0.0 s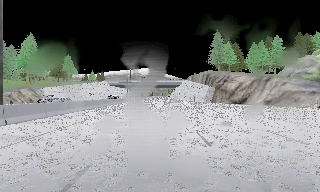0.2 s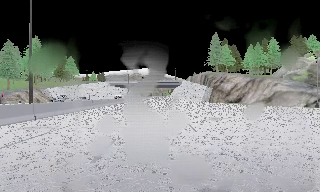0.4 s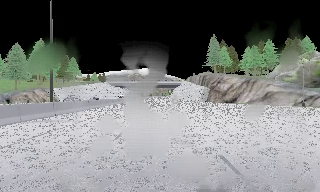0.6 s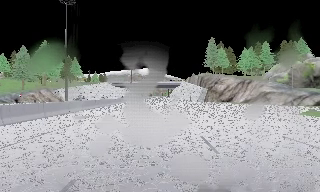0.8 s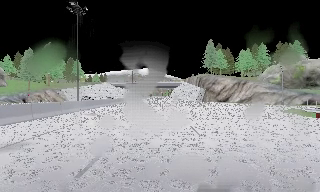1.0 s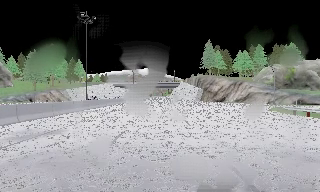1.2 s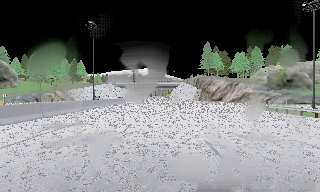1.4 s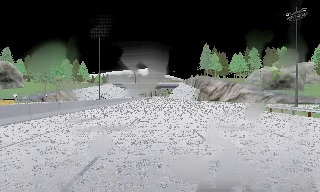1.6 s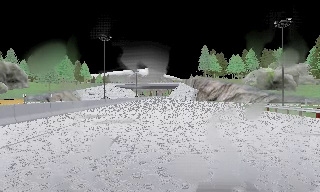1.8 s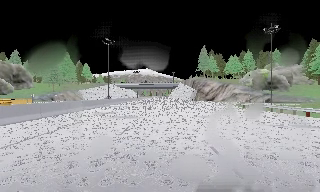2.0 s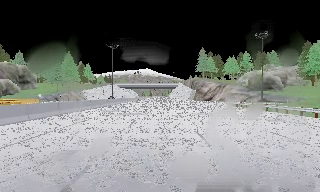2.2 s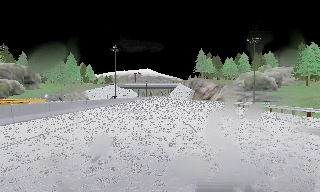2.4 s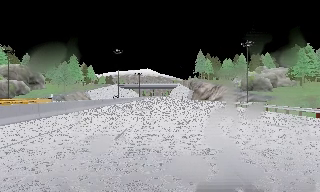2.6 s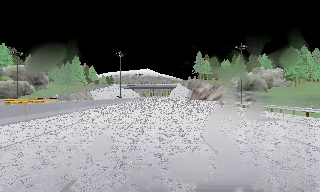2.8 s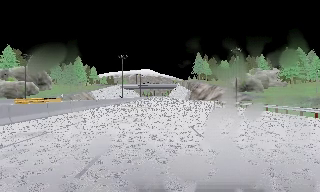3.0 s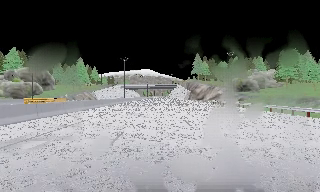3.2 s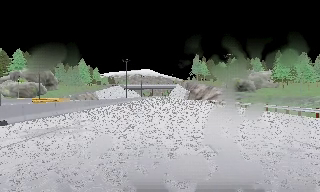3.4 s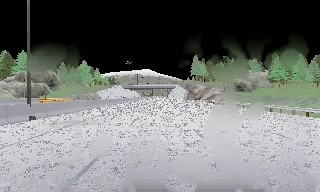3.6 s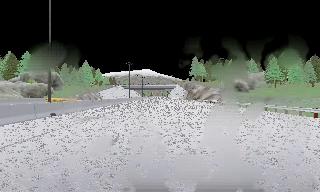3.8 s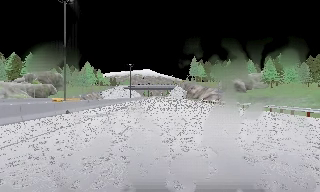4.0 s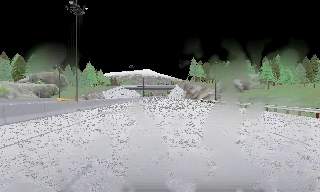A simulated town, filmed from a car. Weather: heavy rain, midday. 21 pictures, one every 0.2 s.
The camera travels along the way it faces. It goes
backward.
0.0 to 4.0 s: The camera travels backward, about 45 m, so what stands in front gets smaller.
The film runs backward here.
